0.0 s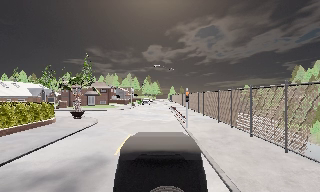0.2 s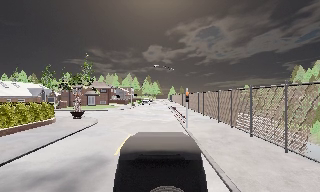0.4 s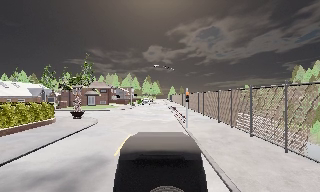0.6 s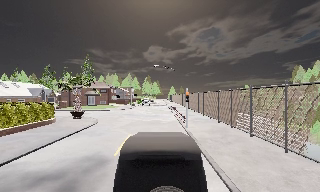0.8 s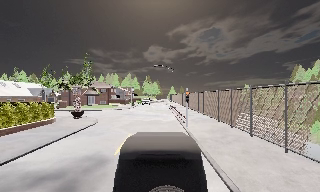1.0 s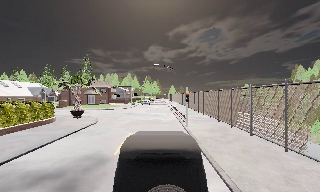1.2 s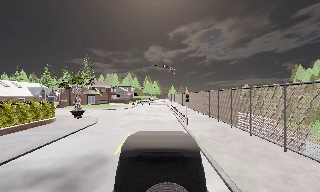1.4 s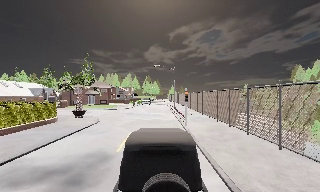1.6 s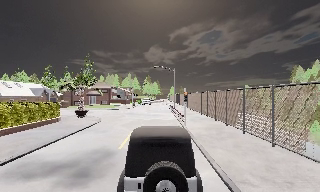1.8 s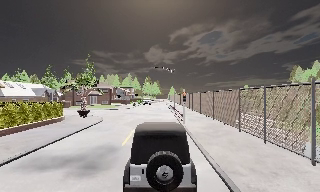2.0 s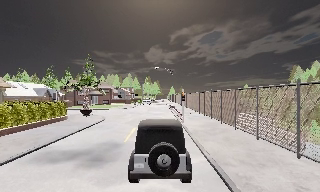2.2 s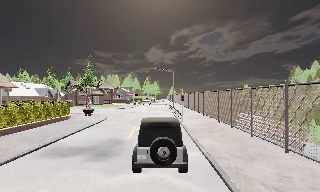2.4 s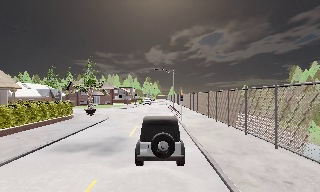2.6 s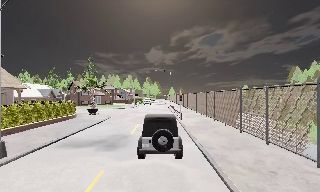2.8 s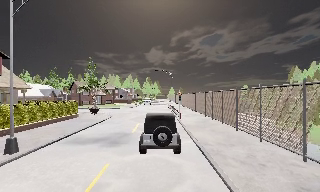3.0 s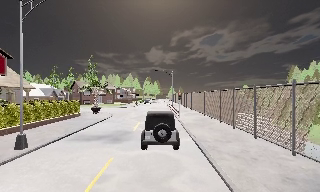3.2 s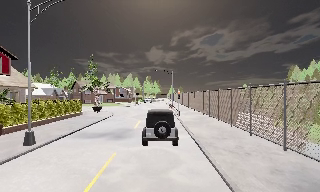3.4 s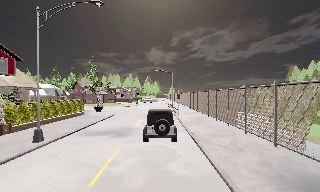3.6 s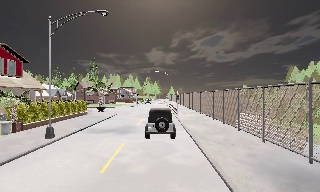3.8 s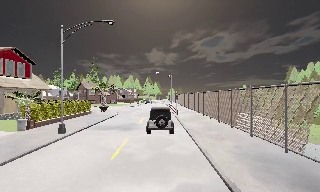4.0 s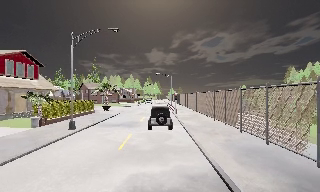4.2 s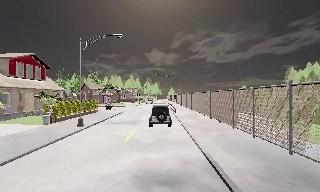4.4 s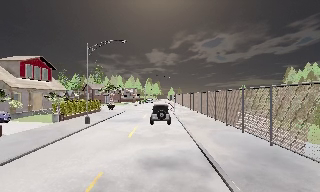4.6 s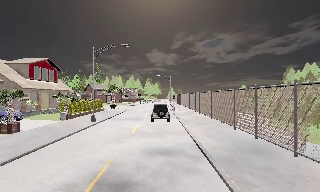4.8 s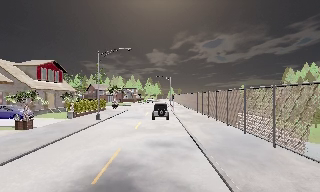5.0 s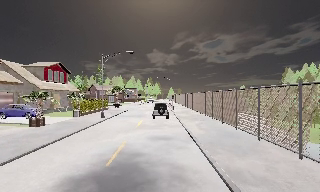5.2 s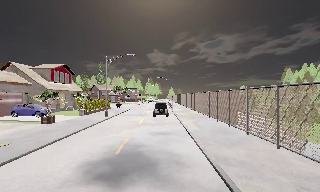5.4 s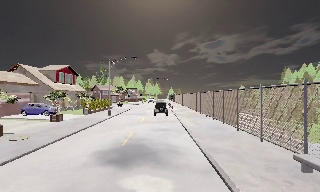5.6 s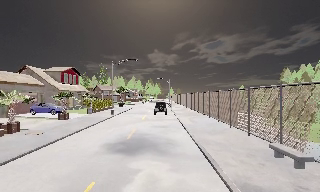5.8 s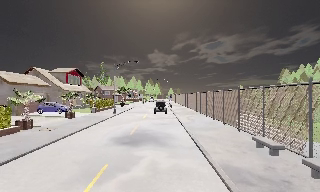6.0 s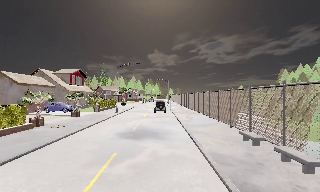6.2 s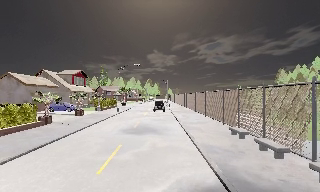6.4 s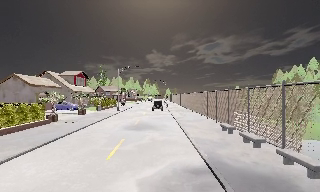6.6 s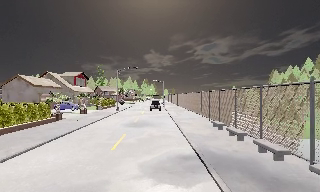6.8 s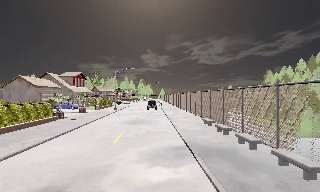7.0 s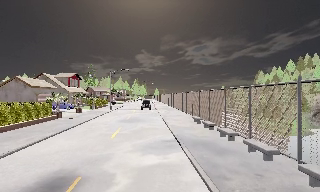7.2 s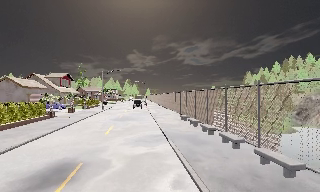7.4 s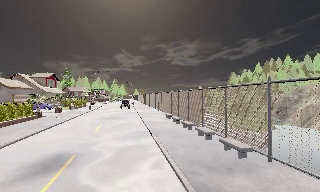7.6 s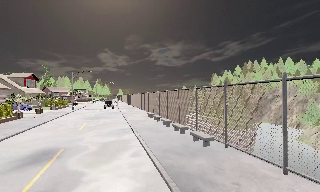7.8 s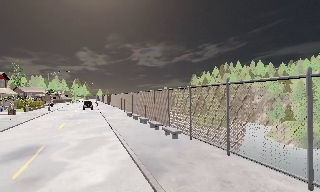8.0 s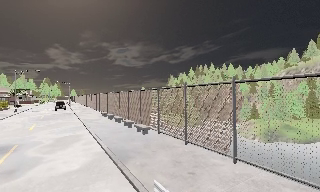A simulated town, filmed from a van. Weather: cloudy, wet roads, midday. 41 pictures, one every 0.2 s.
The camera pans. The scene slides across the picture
to the left.
The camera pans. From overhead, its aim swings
clockwise.
0.0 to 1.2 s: The camera keeps its place and its aim.
1.2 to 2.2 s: The camera travels backward, about 2.5 m, so what stands in front gets smaller. It gains speed.
2.2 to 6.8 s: The camera travels backward, about 25 m, so what stands in front gets smaller. It gains speed.
6.8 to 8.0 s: The scene slides to the left, as the camera pans about 30 degrees to its right. It travels backward, about 8 m, so what stands in front gets smaller.
The film runs backward here.
